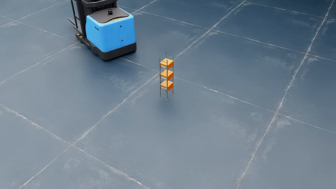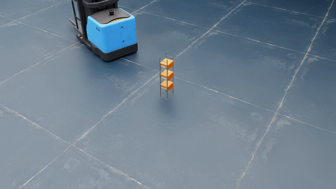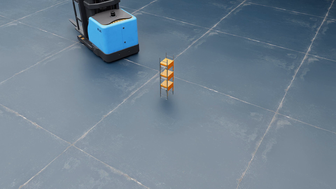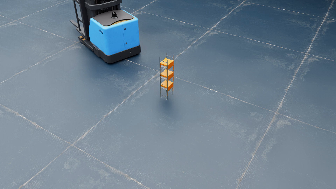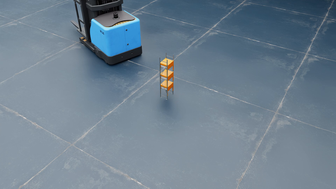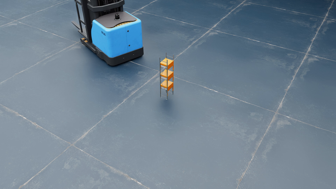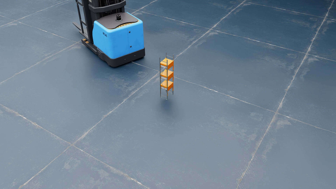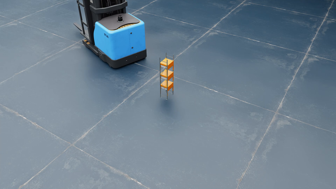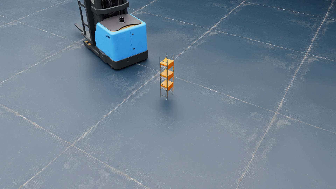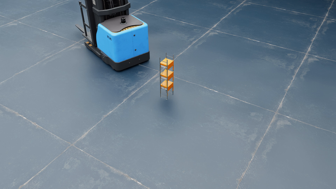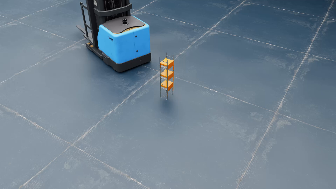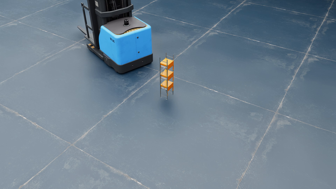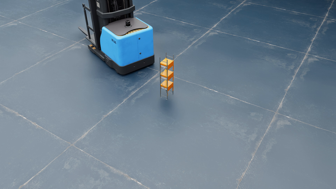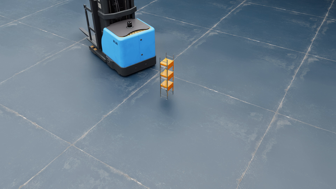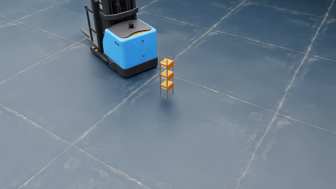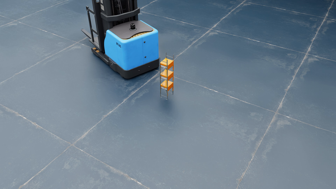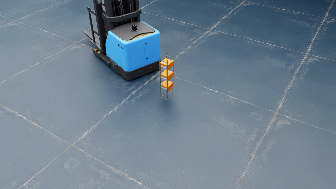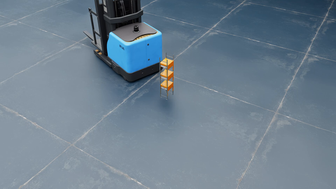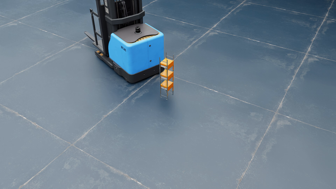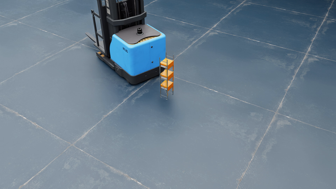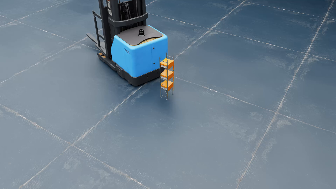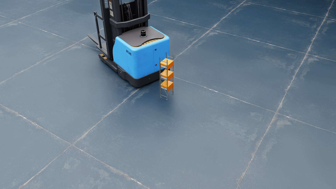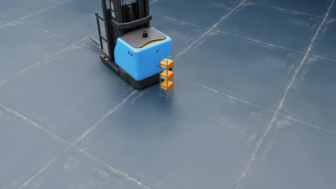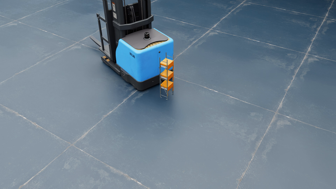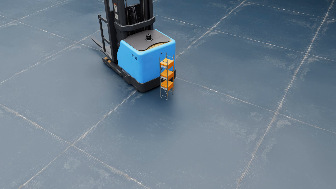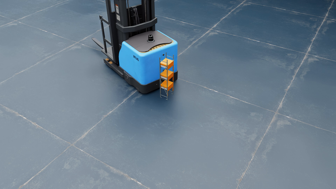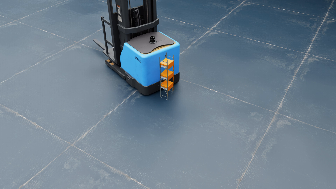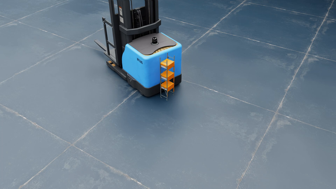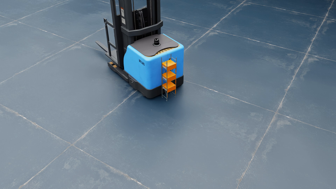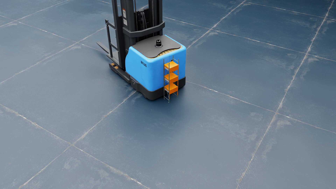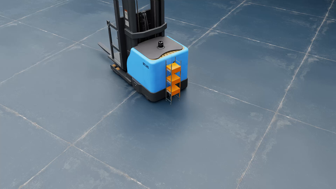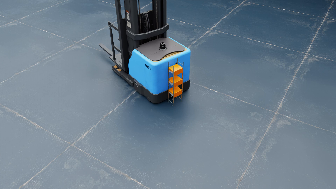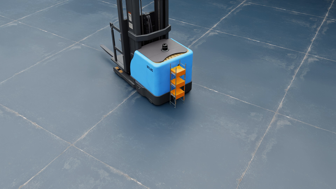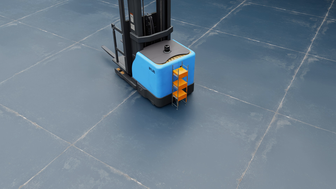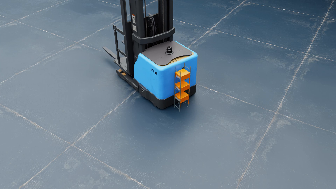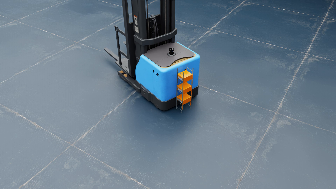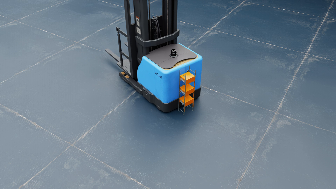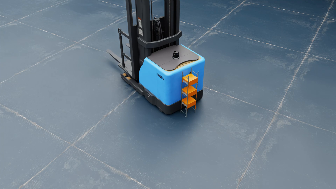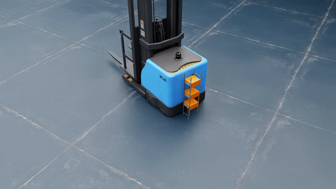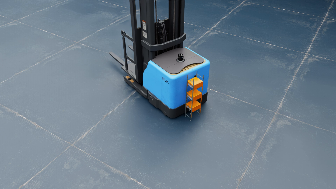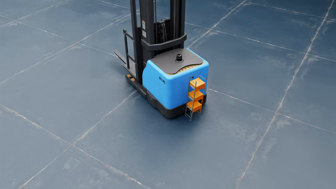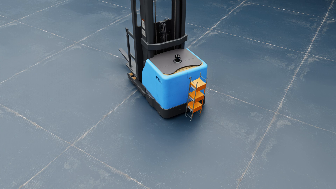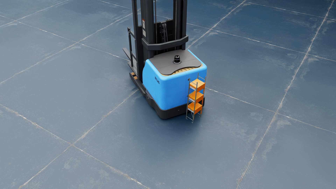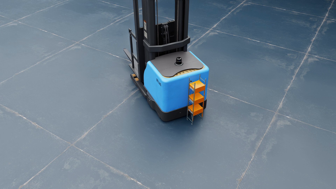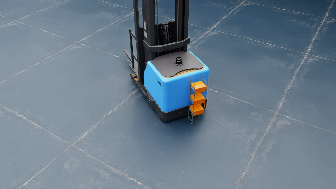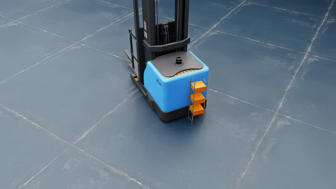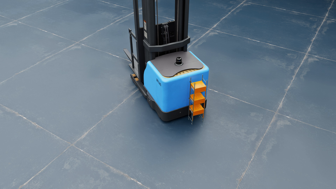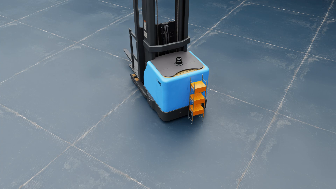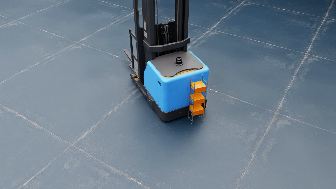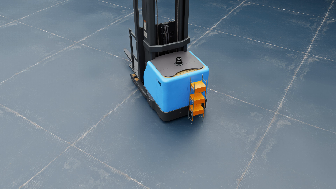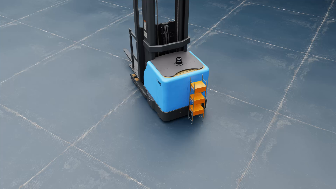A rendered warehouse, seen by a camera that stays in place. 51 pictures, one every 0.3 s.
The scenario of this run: A forklift runs into an object in its way.
